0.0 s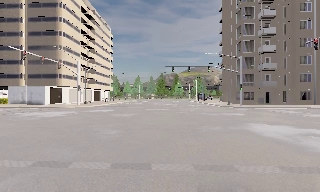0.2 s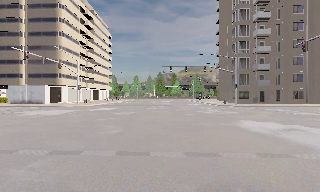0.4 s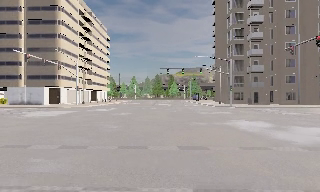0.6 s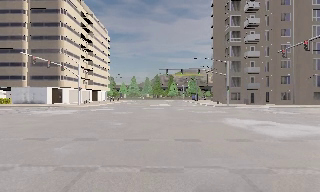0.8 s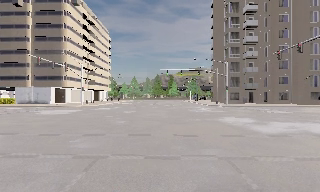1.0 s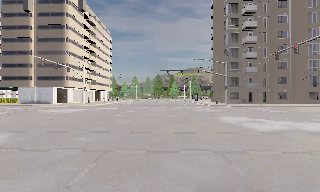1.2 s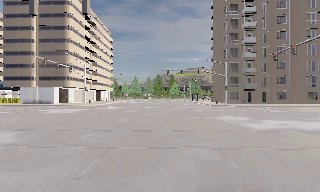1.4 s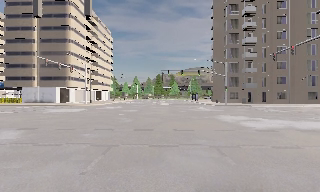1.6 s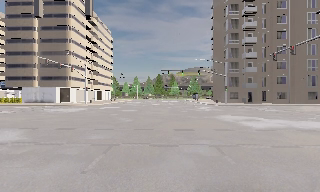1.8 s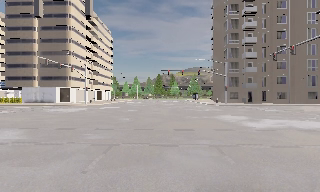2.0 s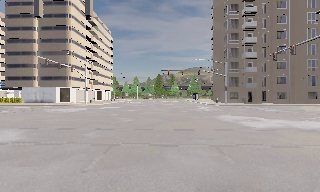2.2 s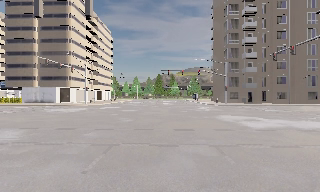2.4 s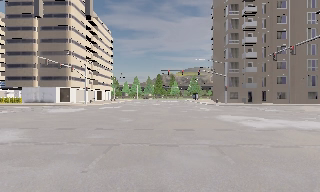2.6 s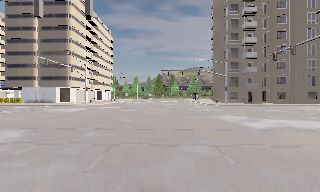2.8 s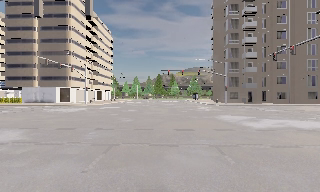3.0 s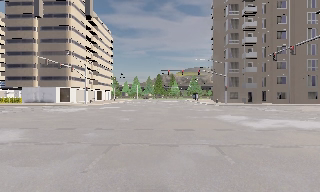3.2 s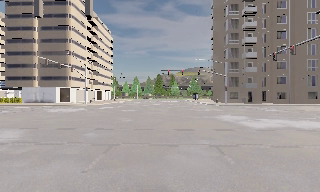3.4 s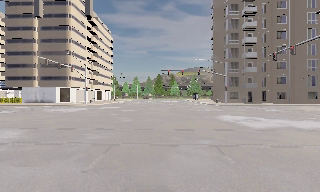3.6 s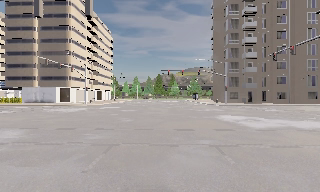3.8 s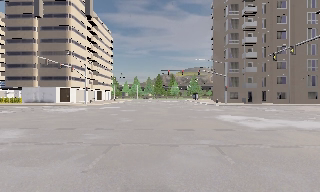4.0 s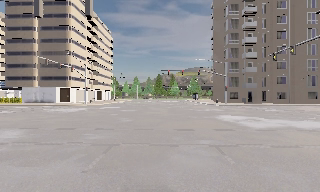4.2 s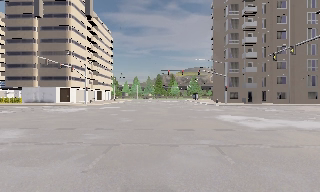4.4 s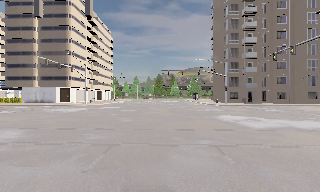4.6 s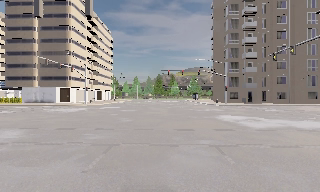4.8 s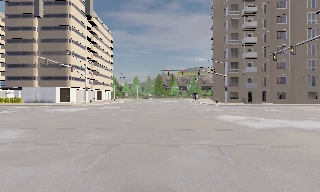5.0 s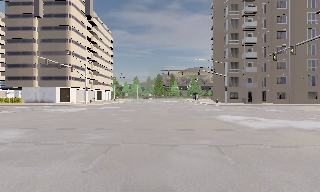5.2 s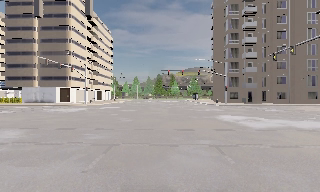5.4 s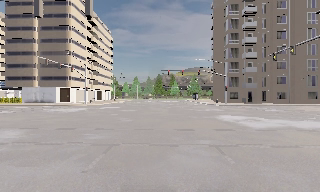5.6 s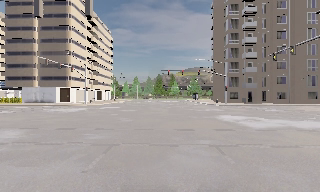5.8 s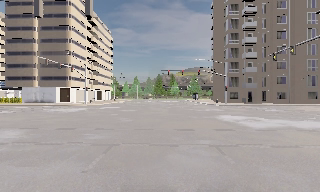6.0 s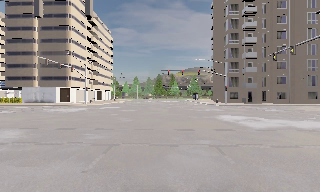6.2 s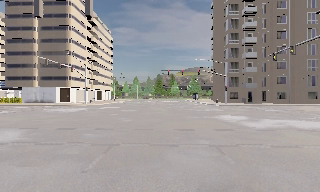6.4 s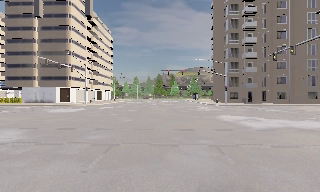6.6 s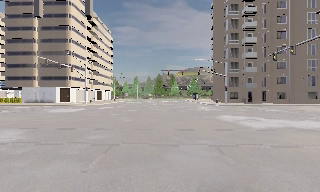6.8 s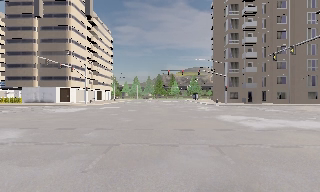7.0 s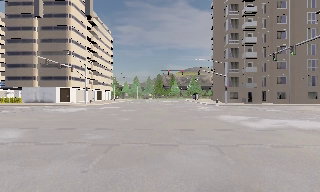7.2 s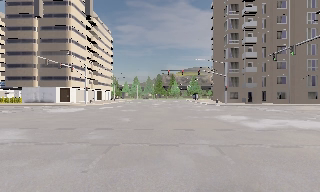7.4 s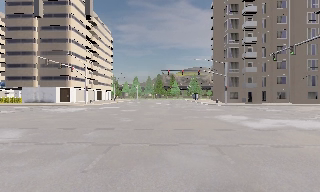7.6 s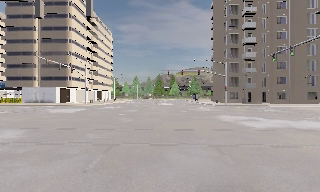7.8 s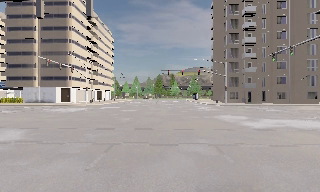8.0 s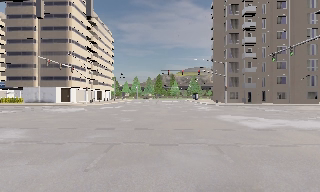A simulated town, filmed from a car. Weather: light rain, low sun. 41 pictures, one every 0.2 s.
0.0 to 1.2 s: The camera travels backward, about 4 m, so what stands in front gets smaller. It loses speed.
1.2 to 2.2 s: The camera shifts only a little, or ends up much as it began.
2.2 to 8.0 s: The camera keeps its place and its aim.
The film runs backward here.
